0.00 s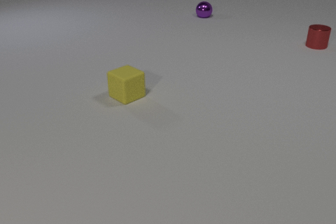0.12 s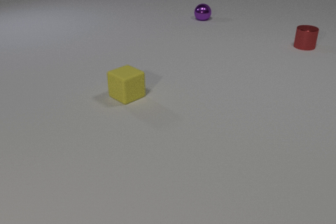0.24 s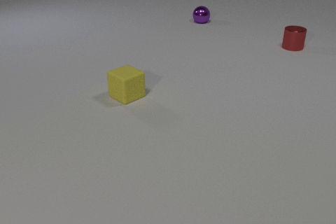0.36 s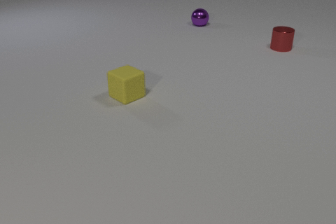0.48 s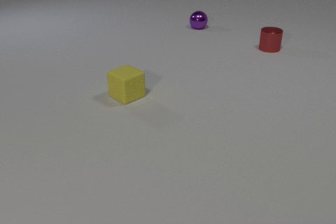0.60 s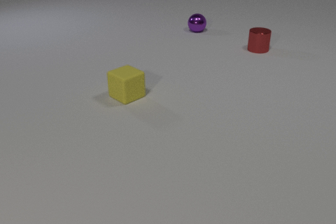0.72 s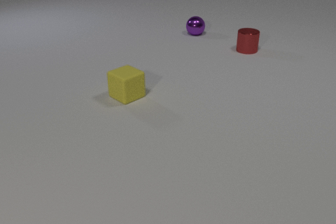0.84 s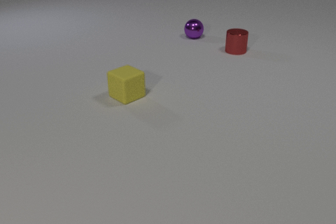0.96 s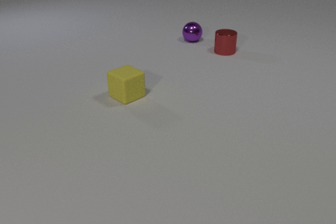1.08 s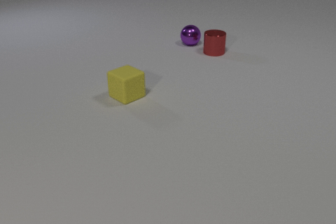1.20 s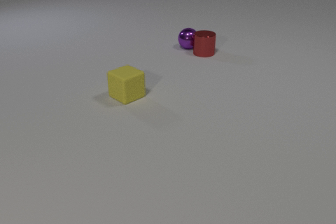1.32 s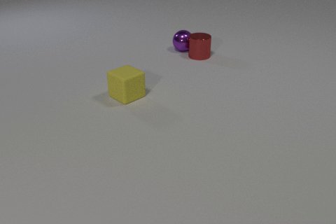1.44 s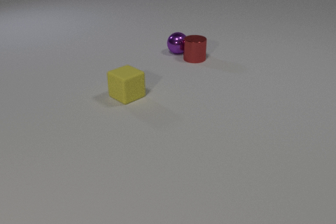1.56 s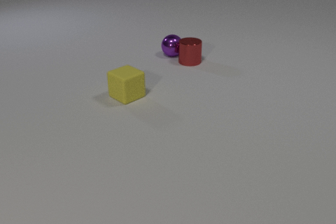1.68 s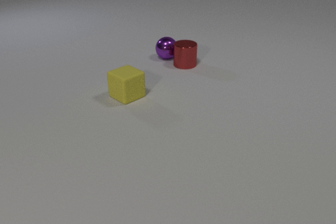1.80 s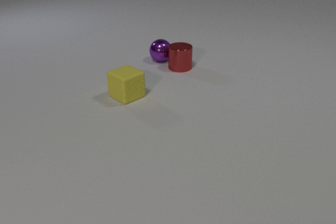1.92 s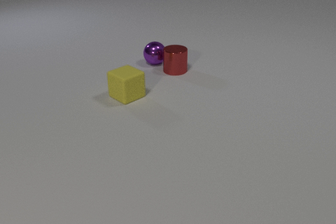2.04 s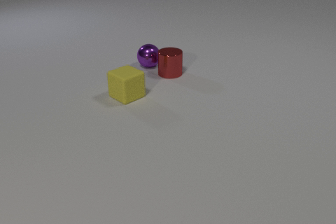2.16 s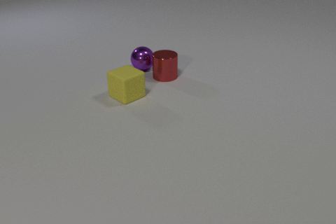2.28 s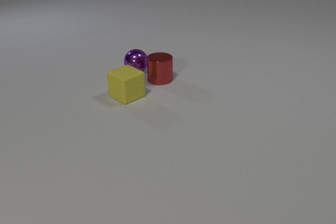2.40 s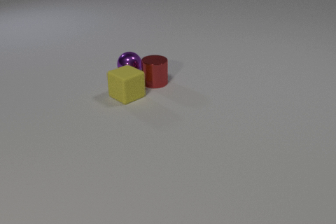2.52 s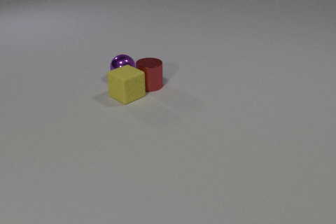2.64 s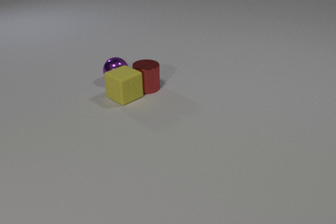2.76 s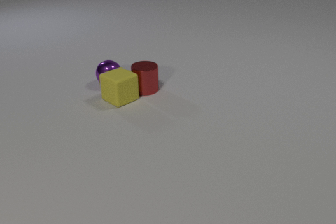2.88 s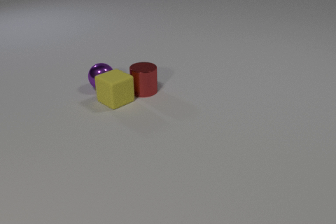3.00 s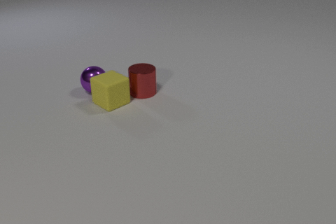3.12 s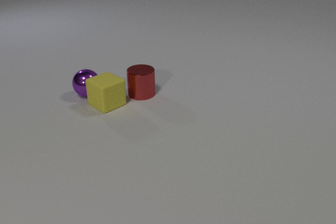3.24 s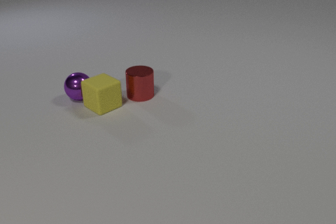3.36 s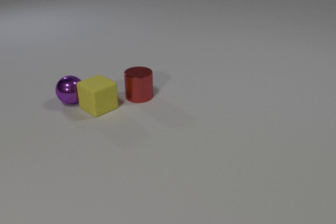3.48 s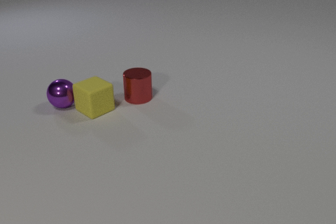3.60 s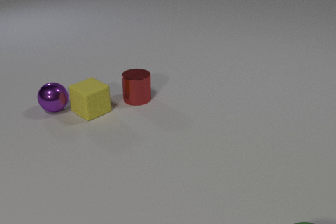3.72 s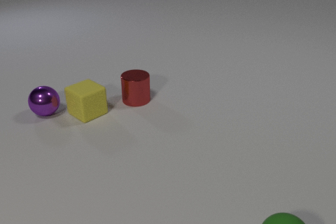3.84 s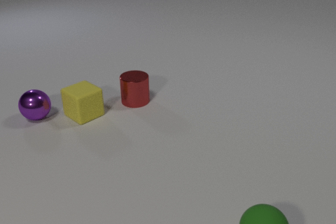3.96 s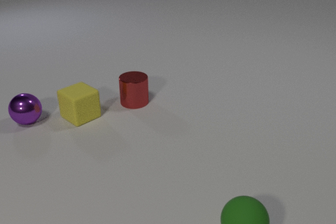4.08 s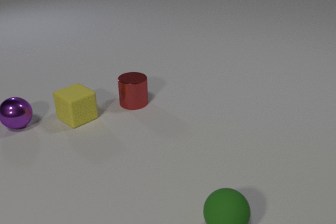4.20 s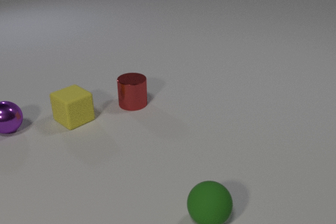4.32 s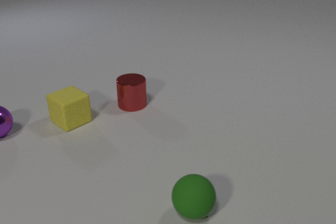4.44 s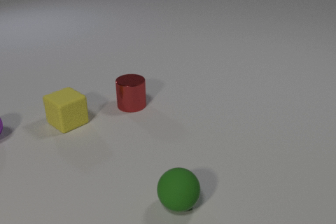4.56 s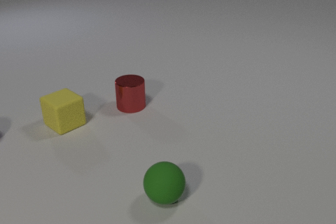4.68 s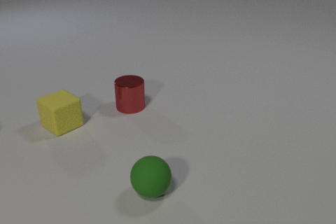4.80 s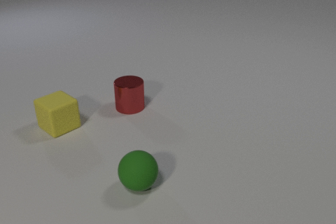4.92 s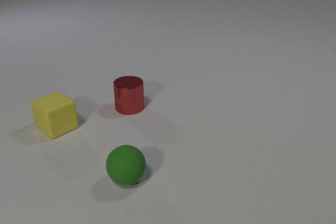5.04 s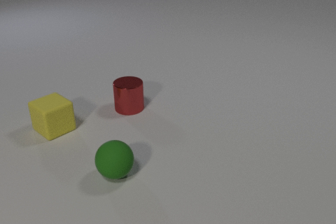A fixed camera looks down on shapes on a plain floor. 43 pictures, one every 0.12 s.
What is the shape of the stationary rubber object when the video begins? cube.
How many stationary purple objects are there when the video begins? 0.
How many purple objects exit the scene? 1.
0.00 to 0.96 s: The red metal cylinder slides to the left and toward the camera. The purple metal sphere rolls toward the camera.
0.96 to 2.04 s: The red metal cylinder slides toward the camera and to the left. The purple metal sphere rolls toward the camera and to the left. The red metal cylinder and the purple metal sphere collide.
2.04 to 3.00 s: The red metal cylinder slides toward the camera and to the left. The purple metal sphere rolls toward the camera and to the left. The yellow rubber cube slides to the left and toward the camera. The red metal cylinder and the yellow rubber cube collide.
3.00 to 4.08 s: The red metal cylinder slides toward the camera and to the left. The purple metal sphere rolls to the left and toward the camera. The yellow rubber cube slides to the left and toward the camera. The green rubber sphere comes in at the bottom edge, rolls to the left. The purple metal sphere and the yellow rubber cube collide.
4.08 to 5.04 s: The red metal cylinder slides toward the camera. The purple metal sphere rolls to the left and toward the camera, leaves at the left edge. The yellow rubber cube slides to the left and toward the camera. The green rubber sphere rolls to the left and away from the camera.
